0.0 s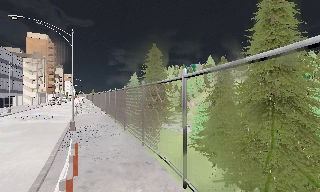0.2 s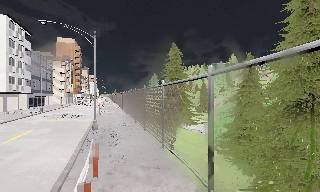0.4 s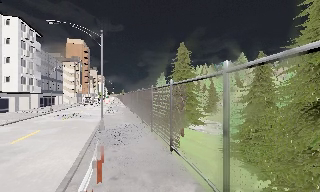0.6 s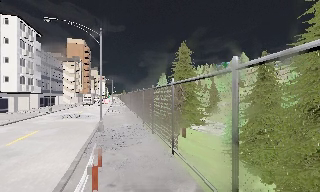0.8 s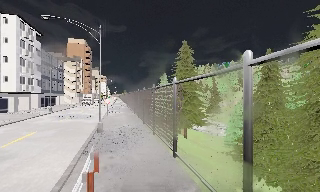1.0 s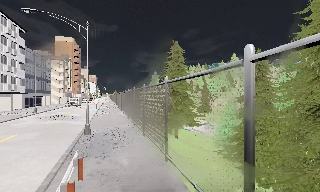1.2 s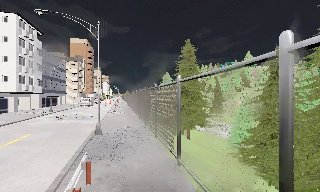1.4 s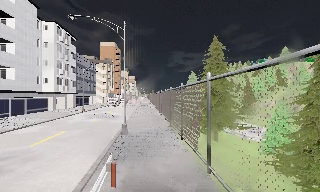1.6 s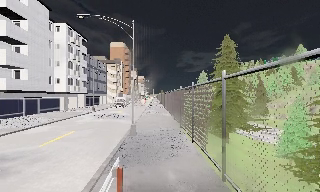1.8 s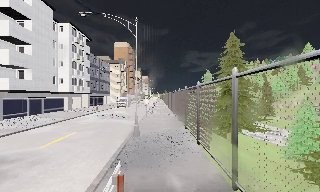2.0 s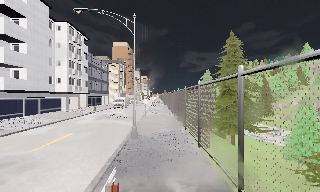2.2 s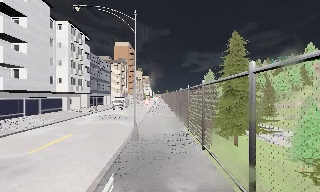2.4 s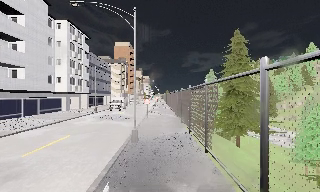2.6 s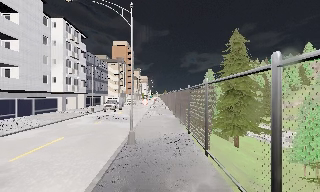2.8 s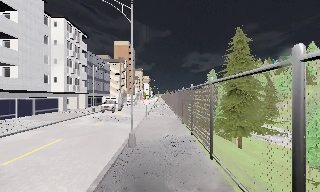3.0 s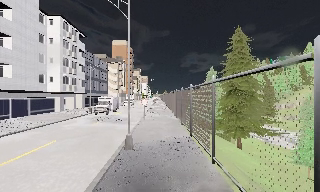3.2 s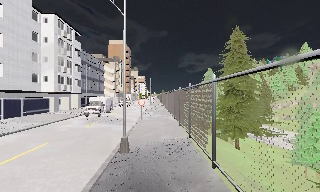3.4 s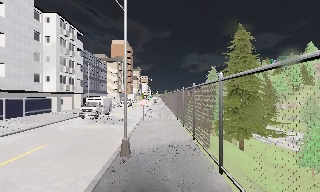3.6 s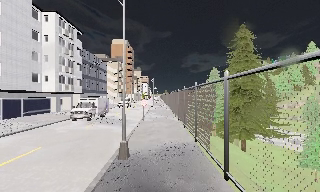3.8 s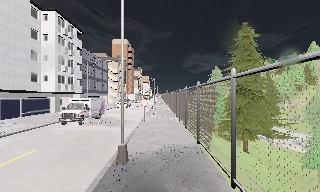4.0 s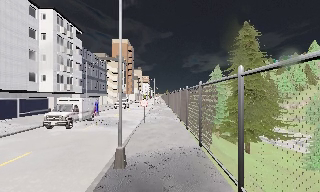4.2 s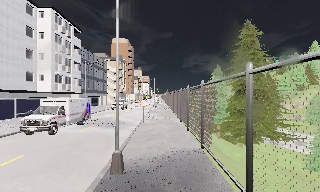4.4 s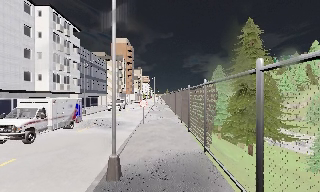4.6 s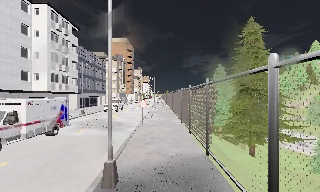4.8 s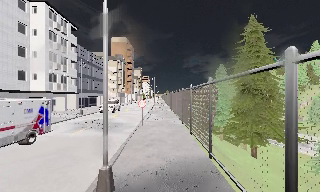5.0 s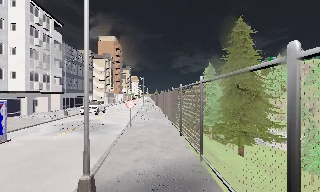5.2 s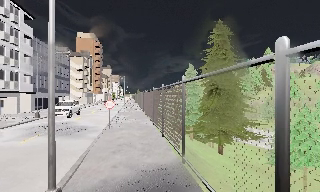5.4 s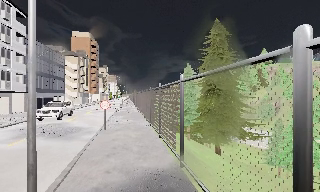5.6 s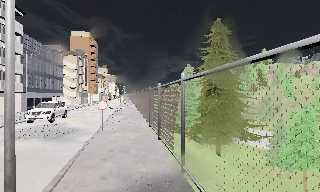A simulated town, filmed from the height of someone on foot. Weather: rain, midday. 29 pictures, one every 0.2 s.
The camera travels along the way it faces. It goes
forward.
0.0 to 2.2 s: The camera pans to its left, which is counterclockwise from overhead, by about 25 degrees. It travels forward, about 4.5 m, so what stands in front looms larger.
2.2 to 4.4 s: The camera travels forward, about 4.5 m, so what stands in front looms larger.
4.4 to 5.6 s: The camera pans to its right, which is clockwise from overhead, by about 10 degrees. It travels forward, about 2.5 m, so what stands in front looms larger.
The film runs forward here.
